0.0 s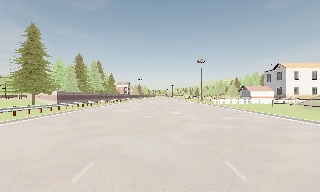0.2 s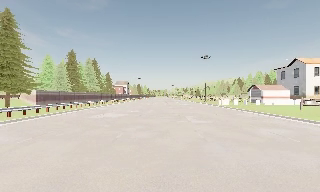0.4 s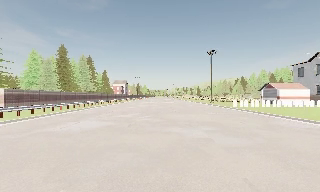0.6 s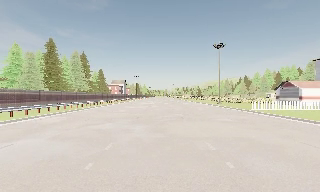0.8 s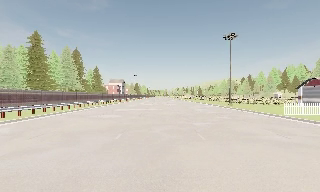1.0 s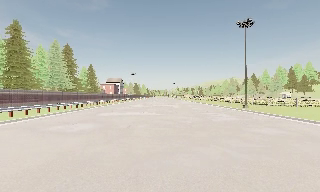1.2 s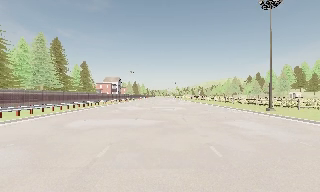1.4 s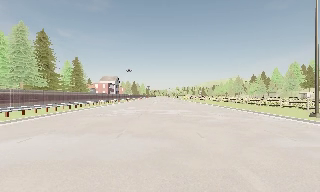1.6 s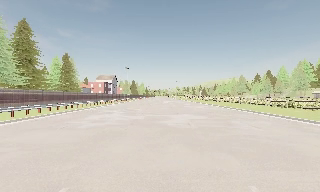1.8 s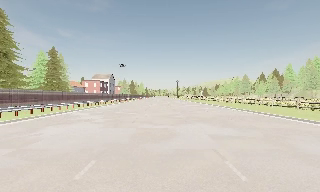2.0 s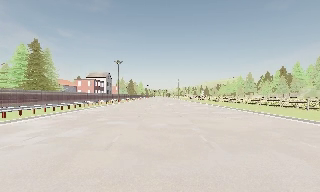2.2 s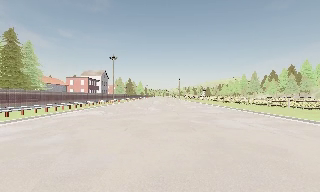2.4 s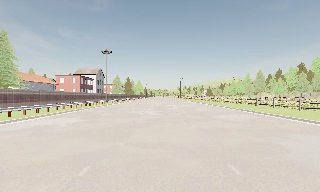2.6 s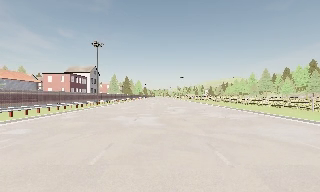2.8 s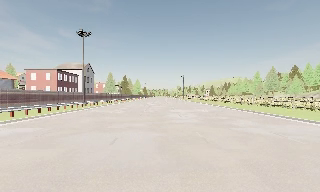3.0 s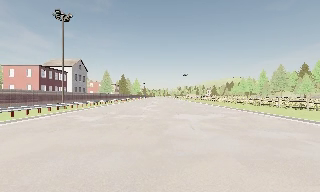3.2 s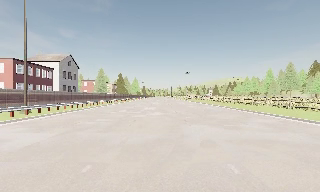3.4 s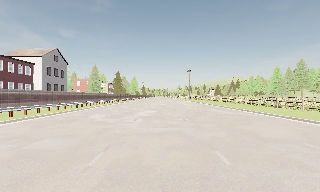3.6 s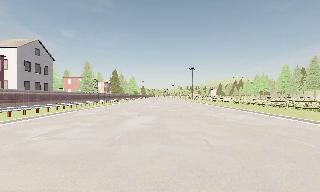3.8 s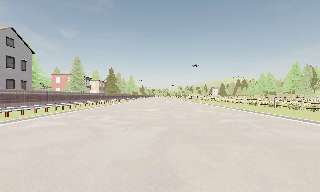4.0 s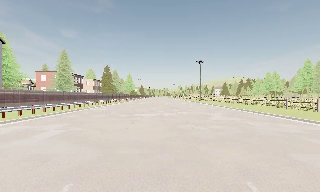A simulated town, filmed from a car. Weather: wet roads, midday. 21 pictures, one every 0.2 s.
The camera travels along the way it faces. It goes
forward.
0.0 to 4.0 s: The camera travels forward, about 105 m, so what stands in front looms larger.
The film runs forward here.
